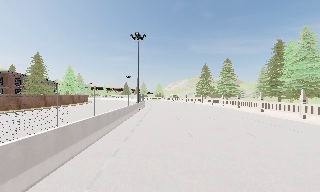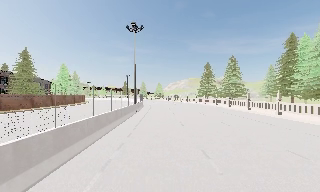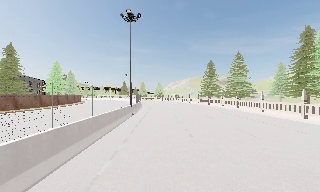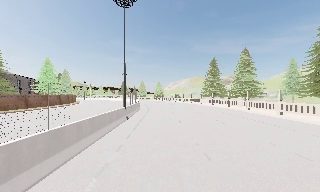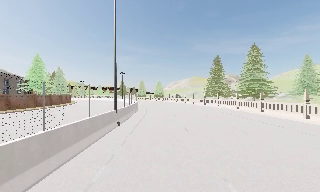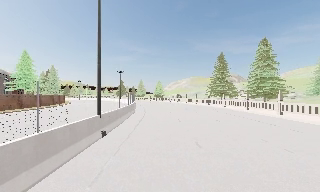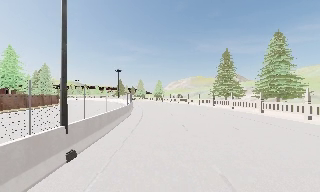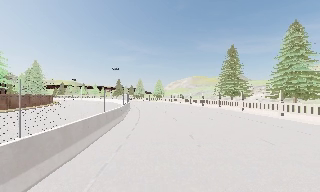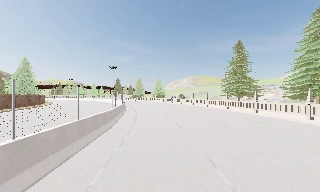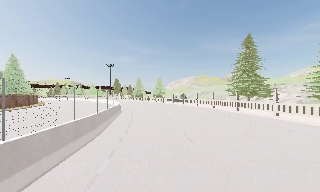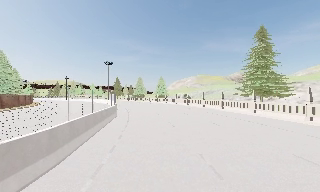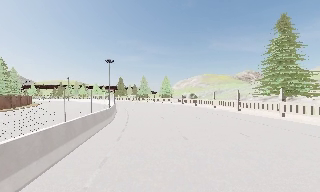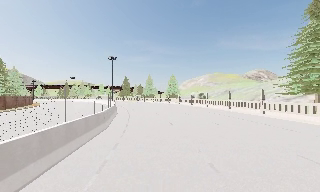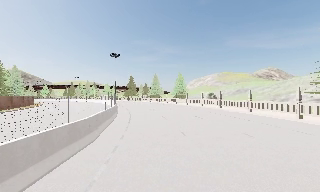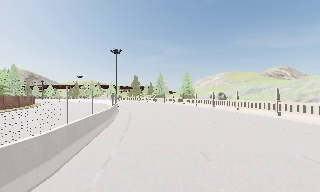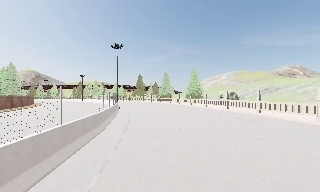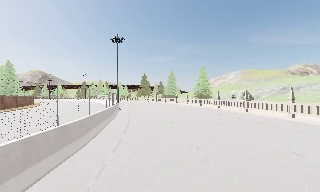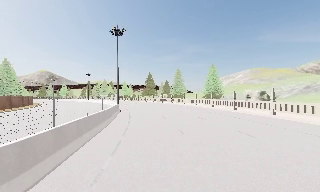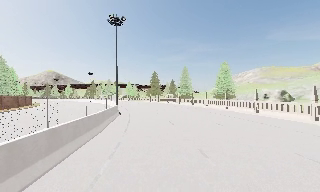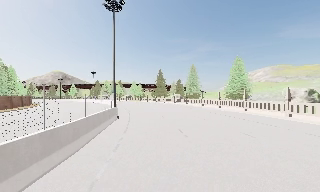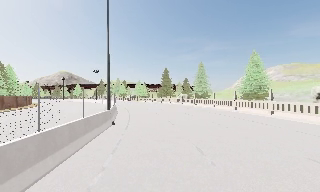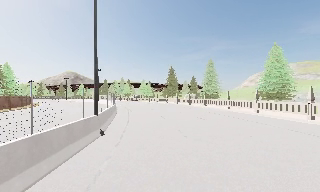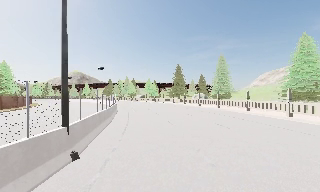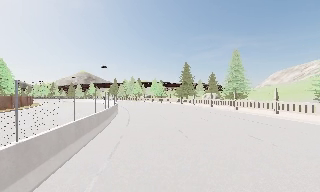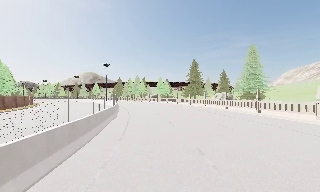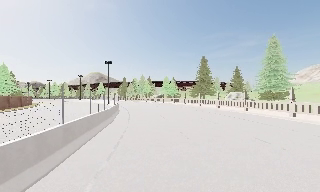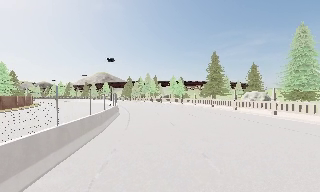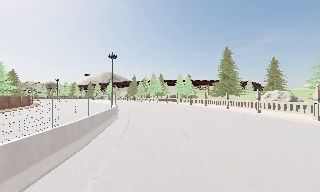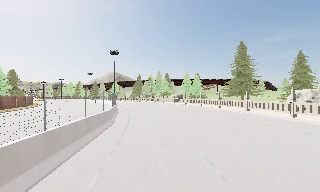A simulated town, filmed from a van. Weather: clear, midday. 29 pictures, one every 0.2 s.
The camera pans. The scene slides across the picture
to the right.
The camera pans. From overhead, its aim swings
counterclockwise.
0.0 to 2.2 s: The camera travels forward, about 35 m, so what stands in front looms larger.
2.2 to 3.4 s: The camera swings to its left by about 10 degrees, and the scene slides to the right. It travels forward, about 20 m, so what stands in front looms larger.
3.4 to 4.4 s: The camera travels forward, about 18 m, so what stands in front looms larger.
4.4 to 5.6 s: The camera swings to its left by about 15 degrees, and the scene slides to the right. It travels forward, about 20 m, so what stands in front looms larger.
The film runs forward here.
